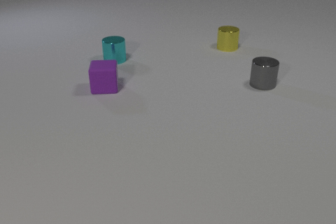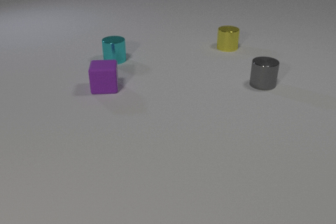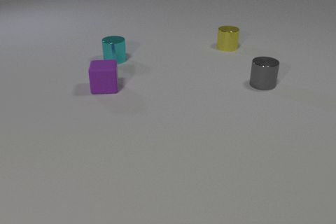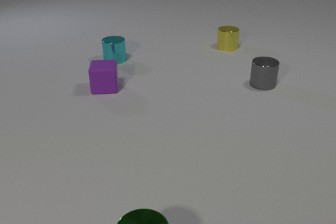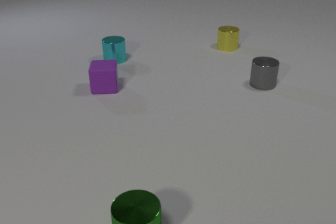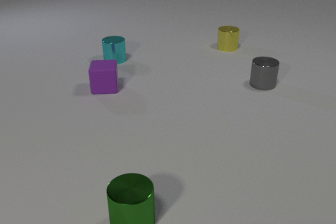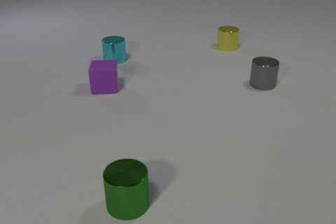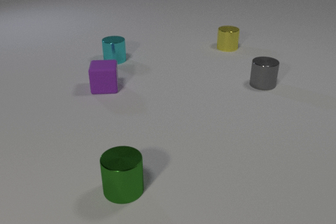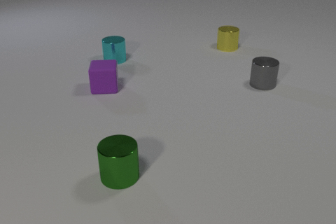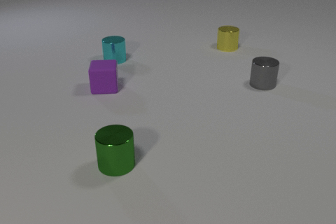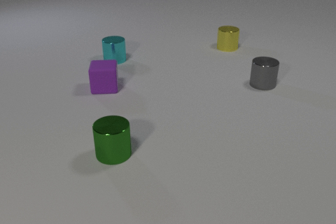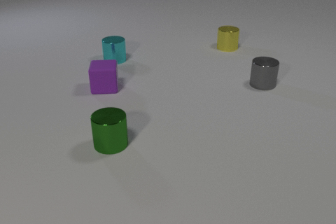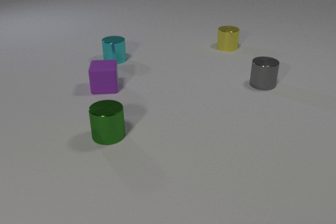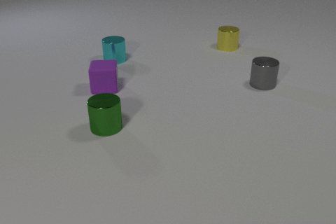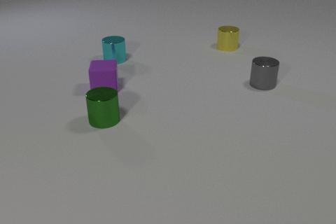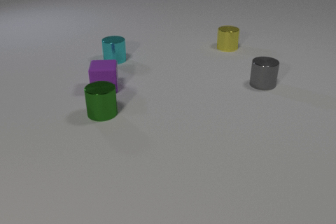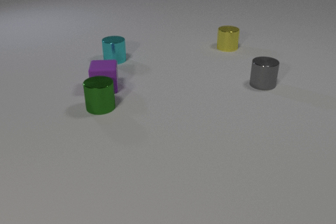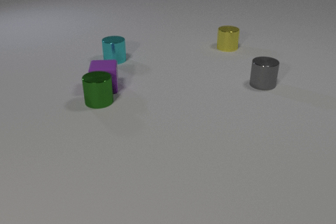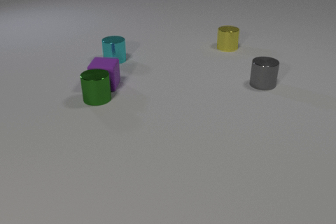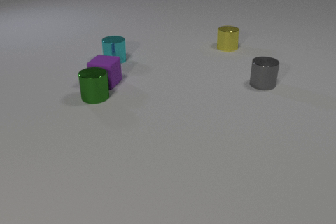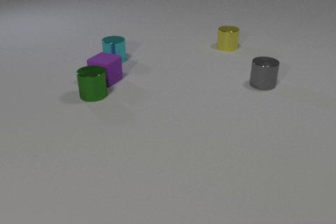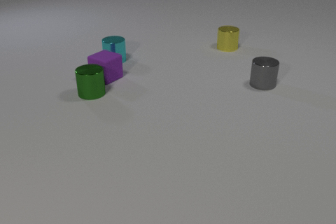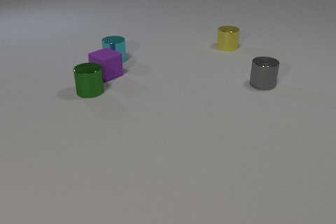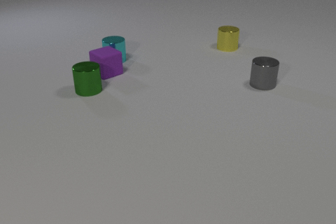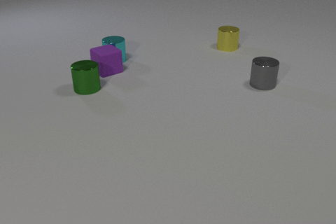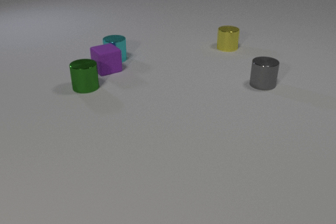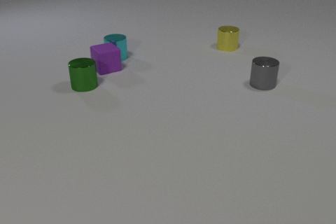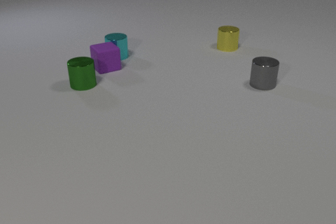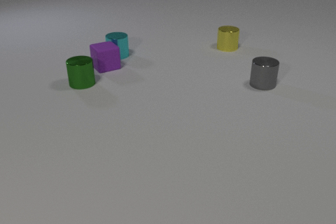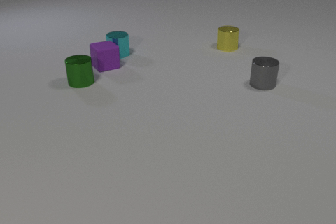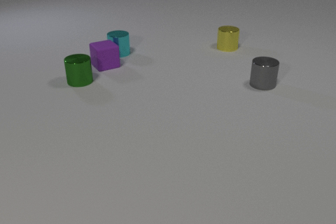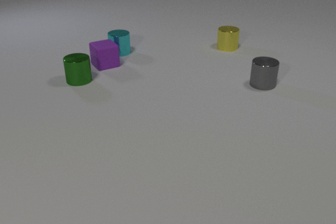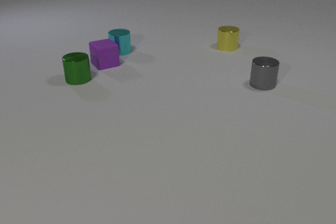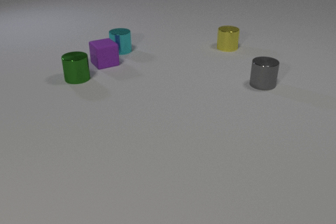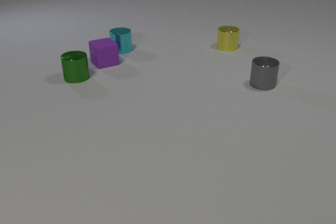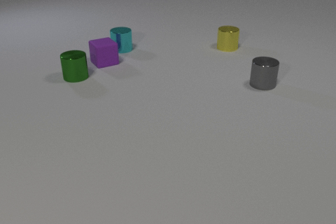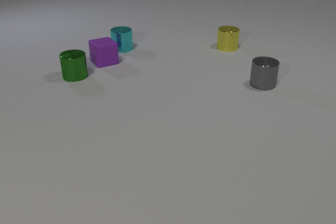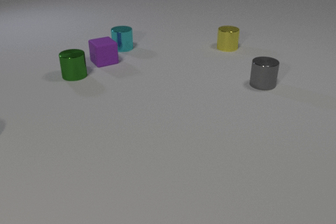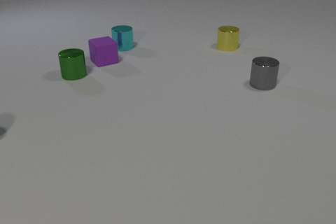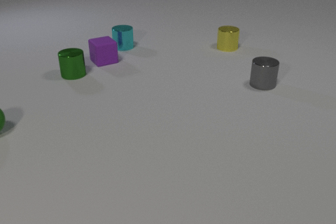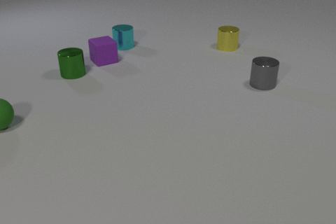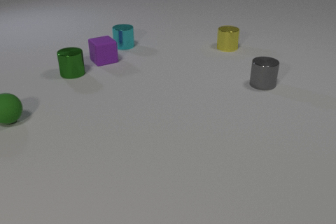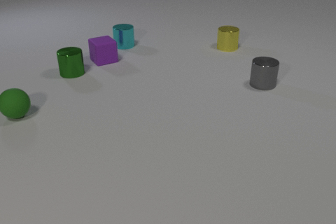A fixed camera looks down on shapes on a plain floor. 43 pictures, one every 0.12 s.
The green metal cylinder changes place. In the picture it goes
away from the camera.
The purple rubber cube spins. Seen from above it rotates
clockwise.
0.00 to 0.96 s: The green metal cylinder comes in at the bottom edge, slides away from the camera.
0.96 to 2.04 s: The green metal cylinder slides away from the camera.
2.04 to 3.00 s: The green metal cylinder slides away from the camera. The purple rubber cube slides away from the camera, spins so that its near face slides to the left, clockwise seen from above. The green metal cylinder and the purple rubber cube collide. The purple rubber cube and the cyan metal cylinder collide.
3.00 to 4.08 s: The green metal cylinder slides away from the camera. The purple rubber cube slides away from the camera. The cyan metal cylinder slides away from the camera.
4.08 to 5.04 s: The green metal cylinder slides away from the camera. The purple rubber cube slides away from the camera. The cyan metal cylinder slides away from the camera. The green rubber sphere comes in at the left edge, rolls to the right and away from the camera.
What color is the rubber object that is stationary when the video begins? purple.
What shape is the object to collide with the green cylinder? cube.
Are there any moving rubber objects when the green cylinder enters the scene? no.
